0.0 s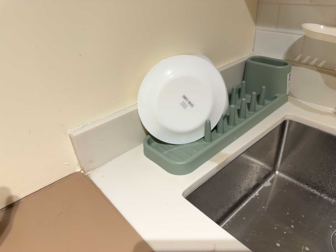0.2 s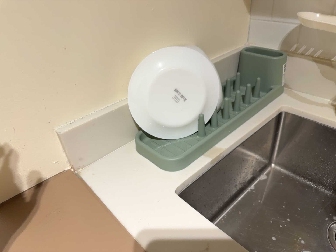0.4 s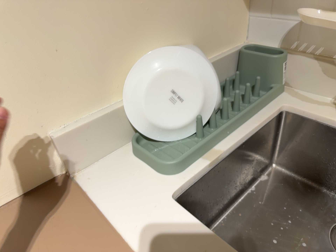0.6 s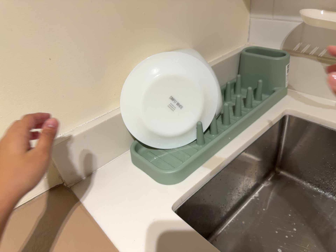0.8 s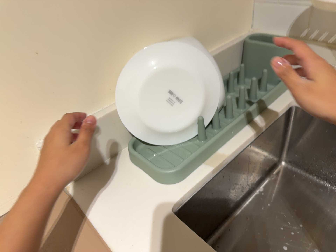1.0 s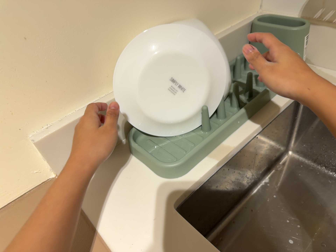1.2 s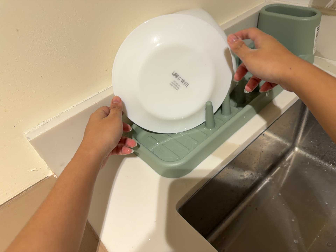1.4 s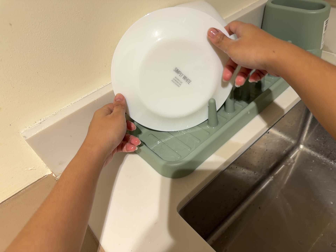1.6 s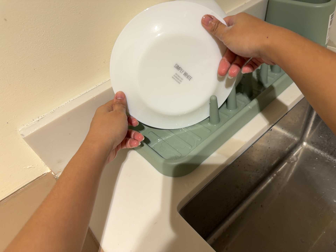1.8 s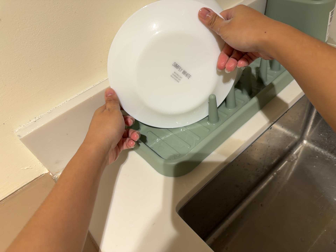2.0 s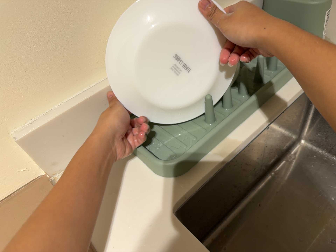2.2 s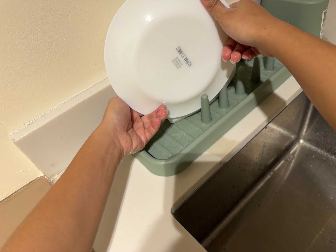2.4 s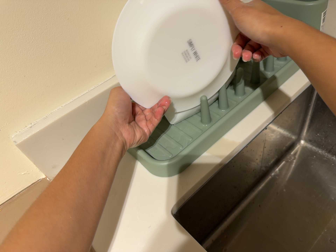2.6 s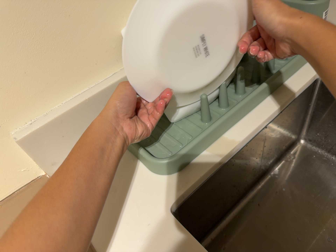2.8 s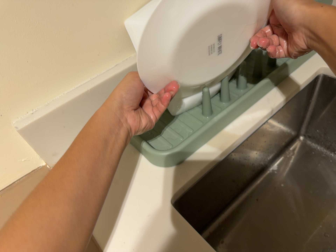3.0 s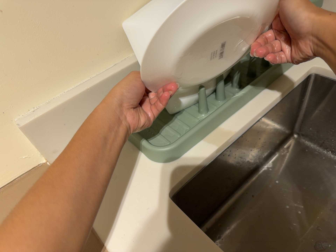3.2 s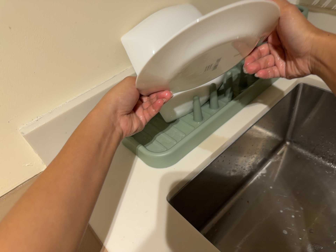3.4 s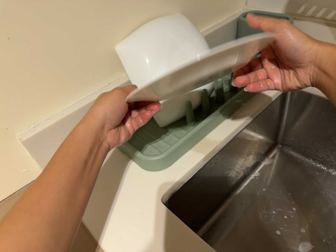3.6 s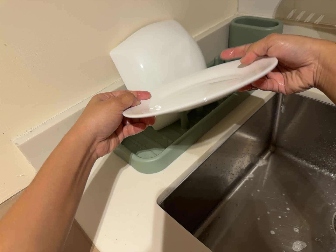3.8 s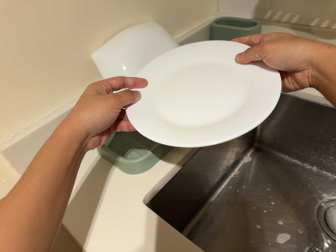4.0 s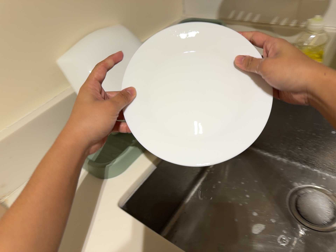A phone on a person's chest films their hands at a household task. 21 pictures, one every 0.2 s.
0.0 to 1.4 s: The camera travels forward and toward the top of its view, about 16 cm, so what stands in front looms larger. Its aim tips toward the bottom of its view by about 10 degrees.
1.4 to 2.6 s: The camera shifts only a little, or ends up much as it began.
2.6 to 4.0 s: The camera swings to its right by about 10 degrees, and the scene slides to the left. It travels backward, about 9 cm, so what stands in front gets smaller.
The film runs backward here.
